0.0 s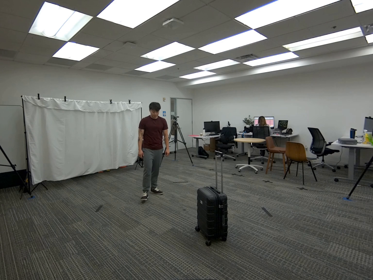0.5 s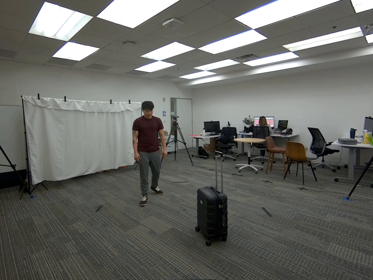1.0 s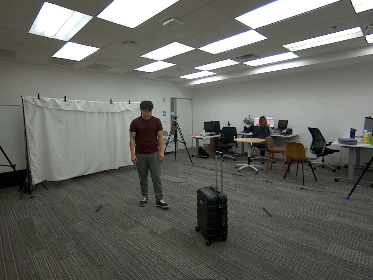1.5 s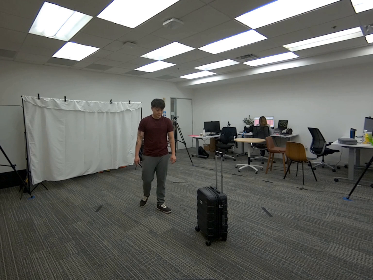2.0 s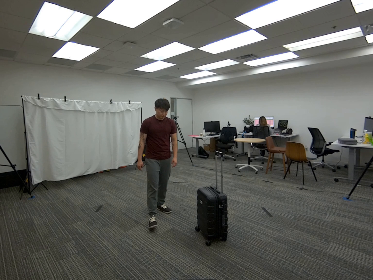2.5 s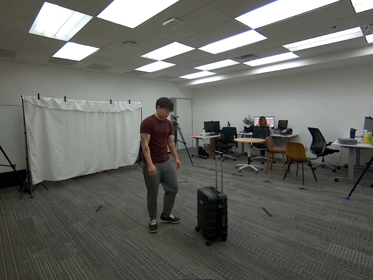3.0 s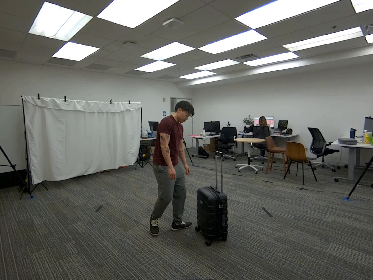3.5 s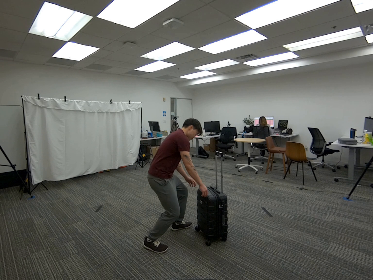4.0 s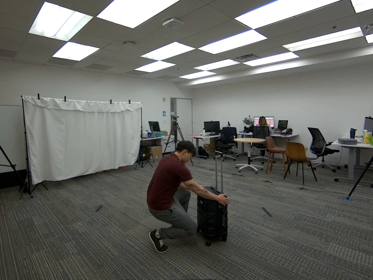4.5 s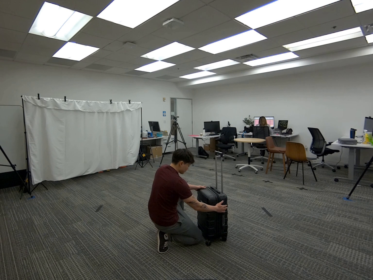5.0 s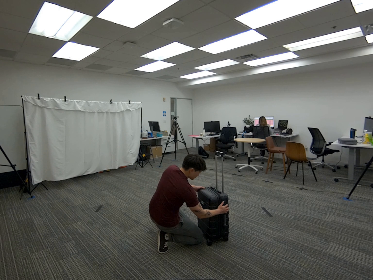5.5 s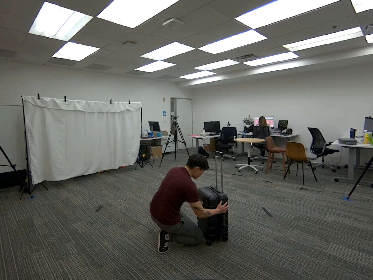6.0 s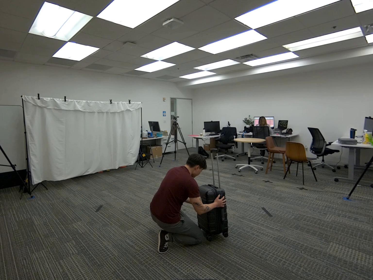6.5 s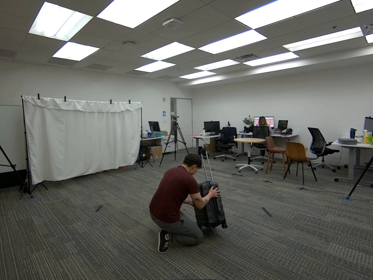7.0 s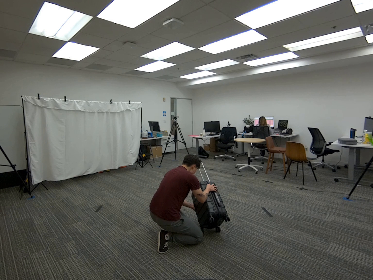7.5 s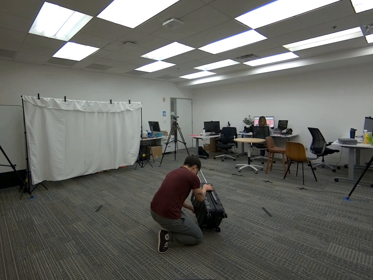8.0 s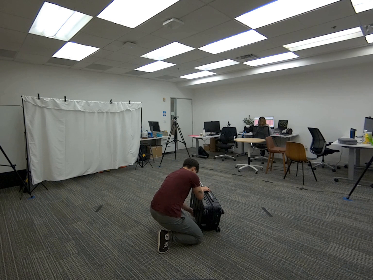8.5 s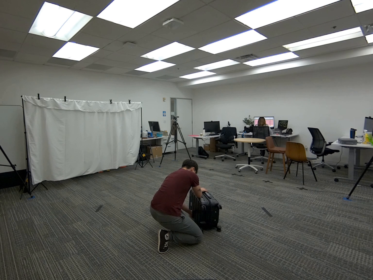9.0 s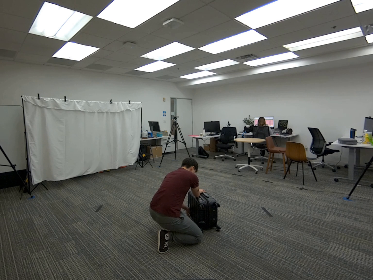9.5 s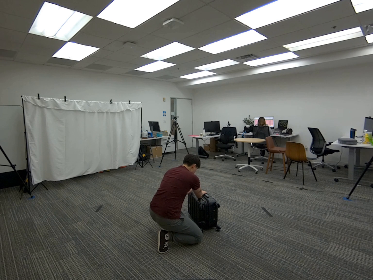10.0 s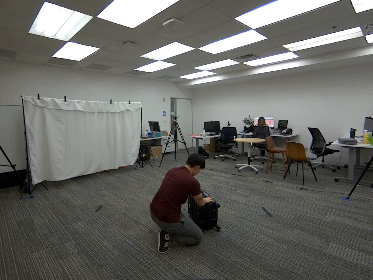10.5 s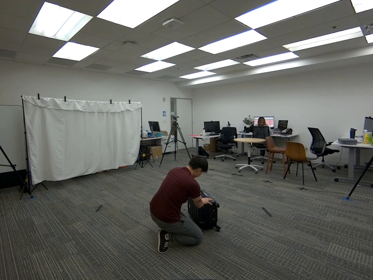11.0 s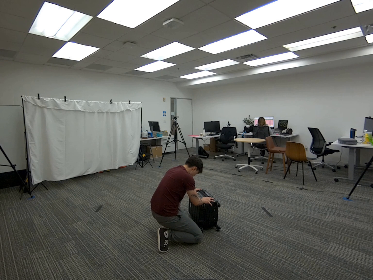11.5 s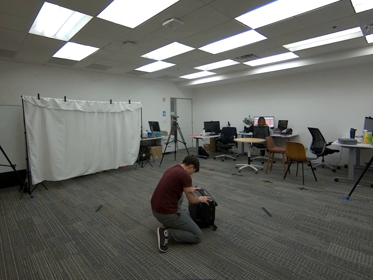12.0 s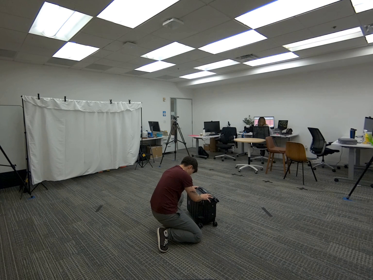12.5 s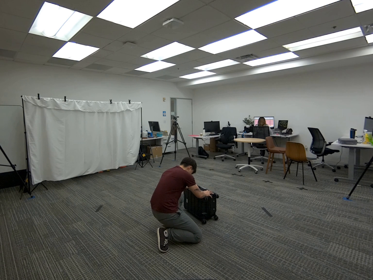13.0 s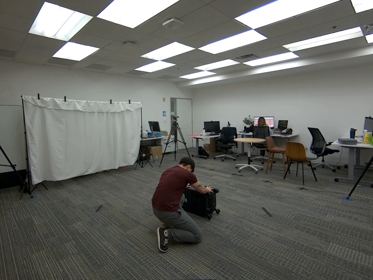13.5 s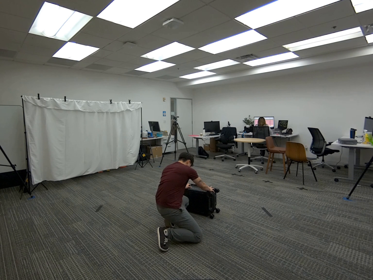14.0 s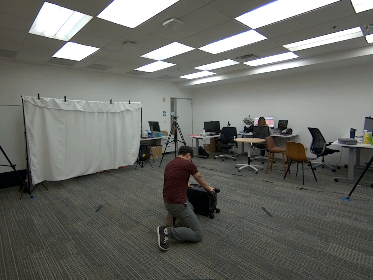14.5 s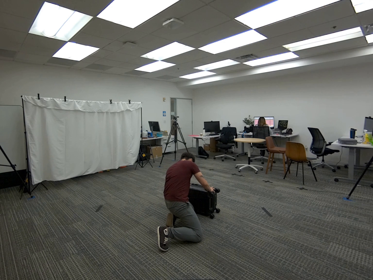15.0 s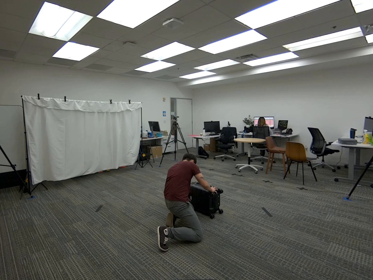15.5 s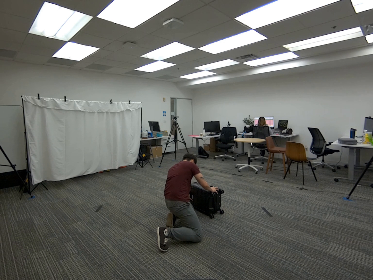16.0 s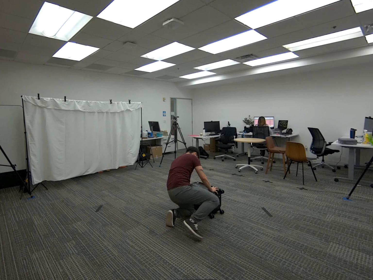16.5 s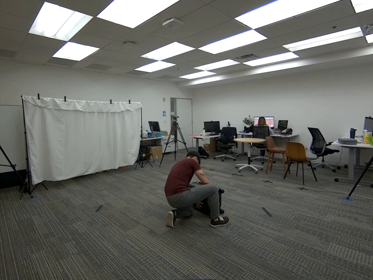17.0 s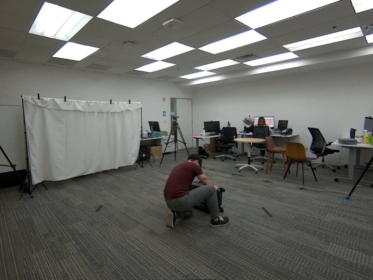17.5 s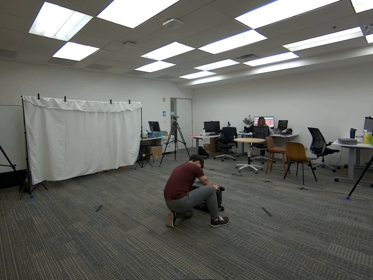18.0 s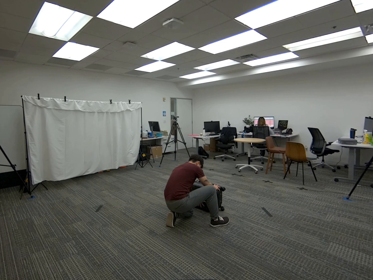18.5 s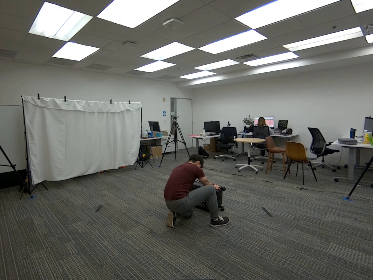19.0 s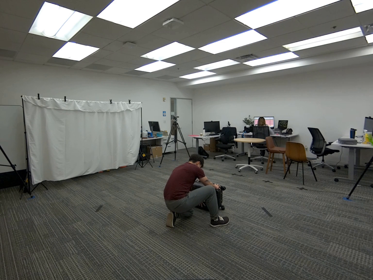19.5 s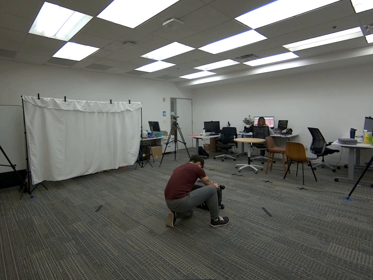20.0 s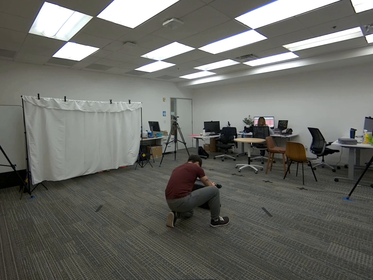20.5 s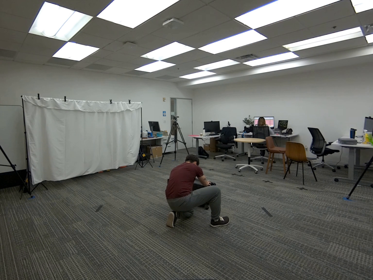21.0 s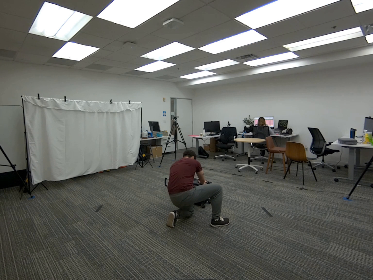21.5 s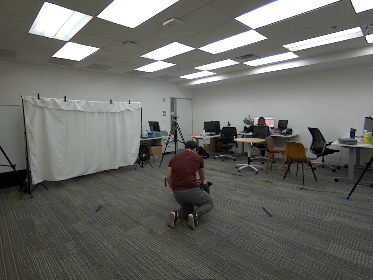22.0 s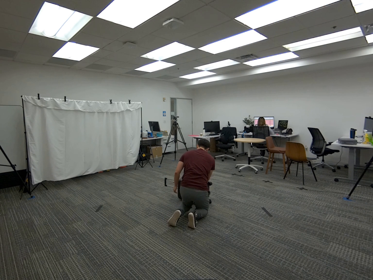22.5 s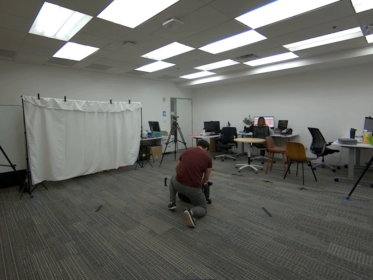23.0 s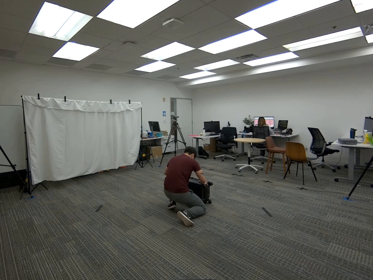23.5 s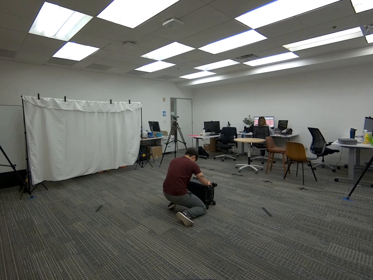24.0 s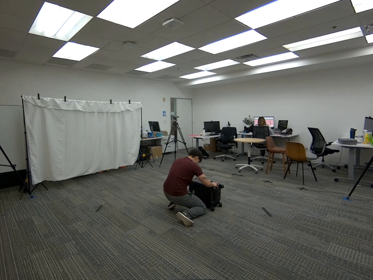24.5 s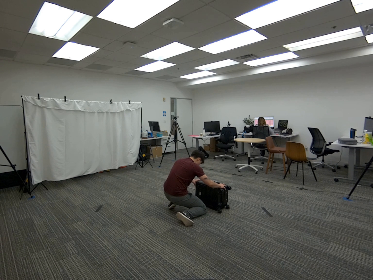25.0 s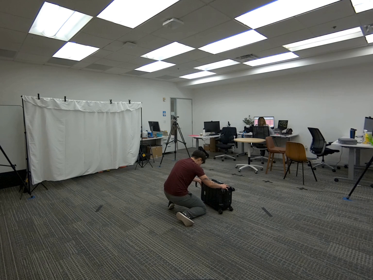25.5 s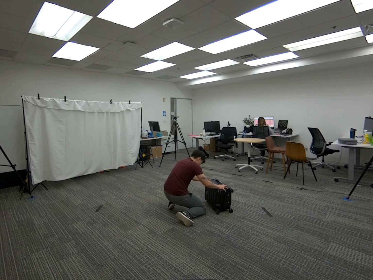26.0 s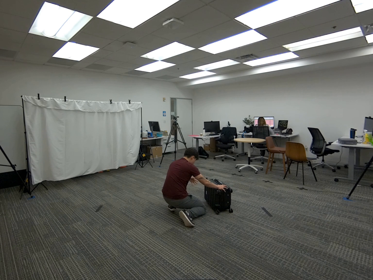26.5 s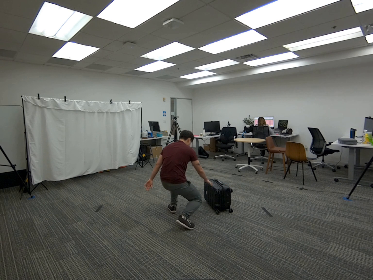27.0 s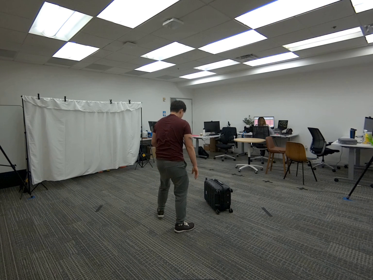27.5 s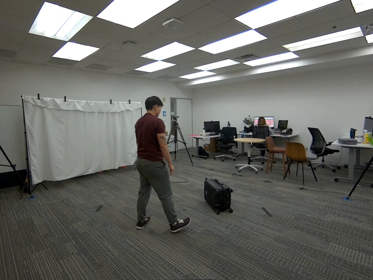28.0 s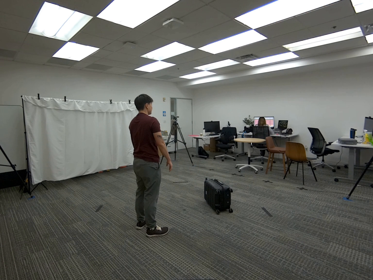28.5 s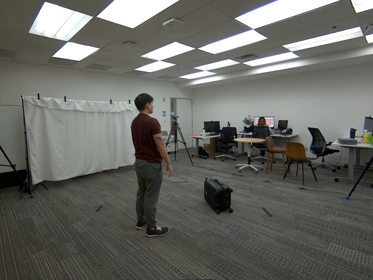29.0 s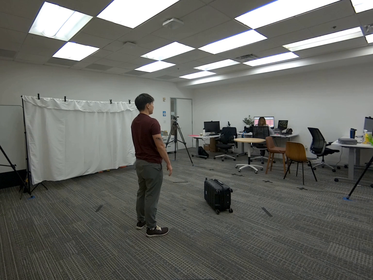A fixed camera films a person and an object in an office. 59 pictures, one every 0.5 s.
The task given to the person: Walk over to the rolling luggage within the bounding area and place the luggage on its side and proceed to push the rolling luggge away from you within the bounding area.
